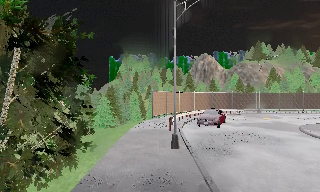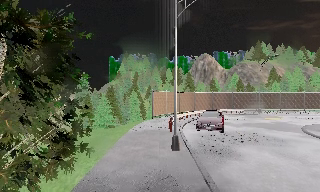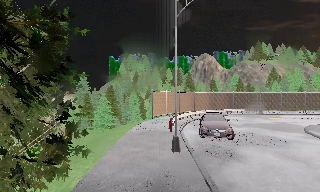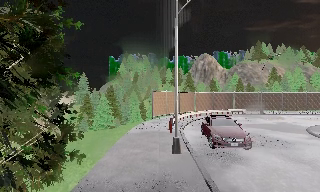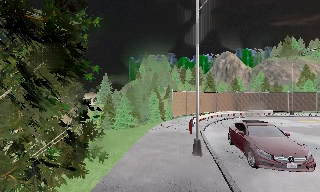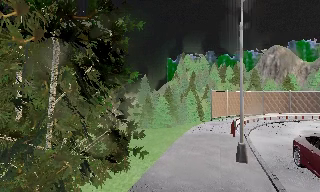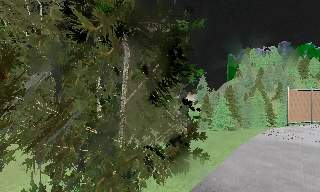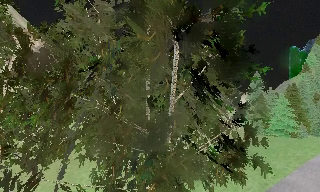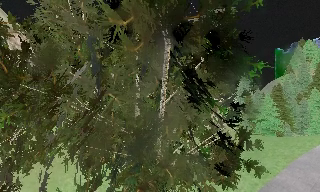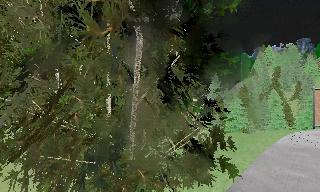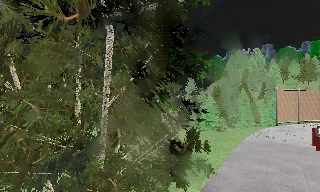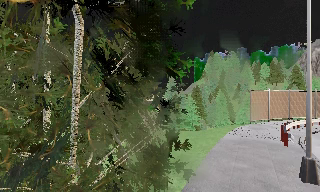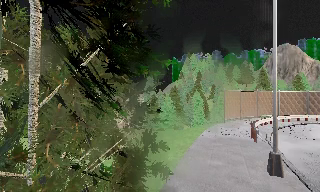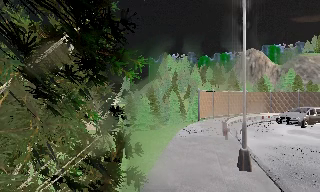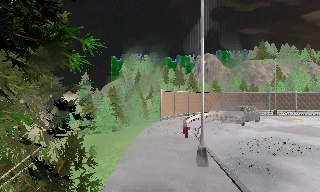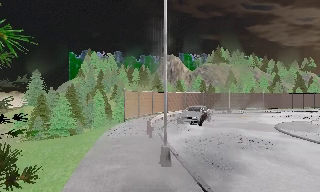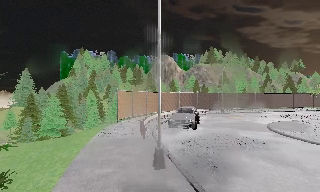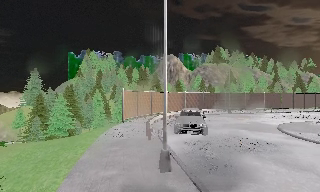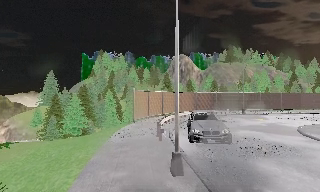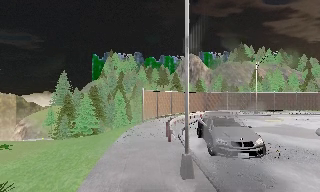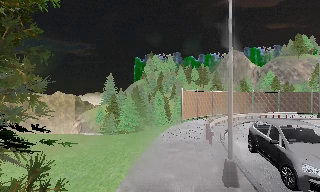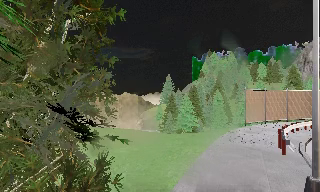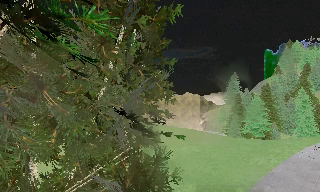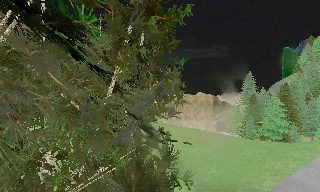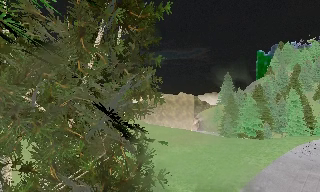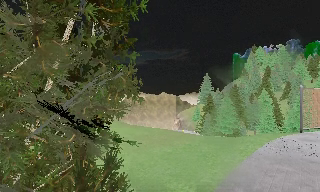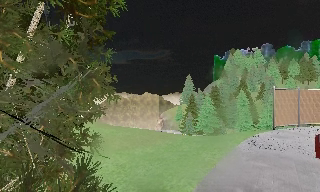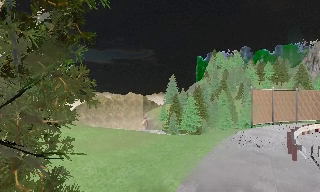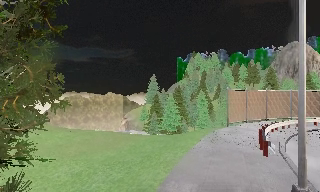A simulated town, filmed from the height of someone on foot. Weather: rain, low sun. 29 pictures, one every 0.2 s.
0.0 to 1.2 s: The camera swings to its left by about 40 degrees, and the scene slides to the right. It travels forward, about 1 m.
1.2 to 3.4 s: The scene slides to the left, as the camera pans about 55 degrees to its right. It travels forward, about 2 m.
3.4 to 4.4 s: The camera pans to its left, which is counterclockwise from overhead, by about 65 degrees. It travels forward, about 0.5 m.
4.4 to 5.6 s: The camera swings to its right by about 25 degrees, and the scene slides to the left.
The film runs forward here.
